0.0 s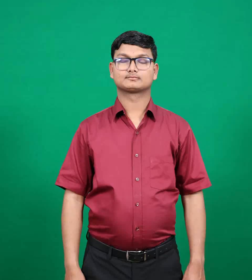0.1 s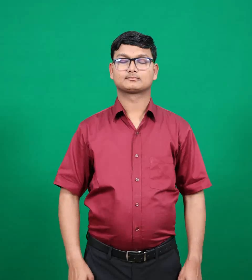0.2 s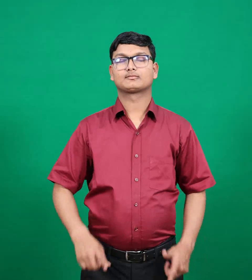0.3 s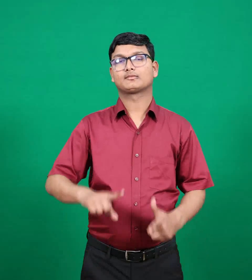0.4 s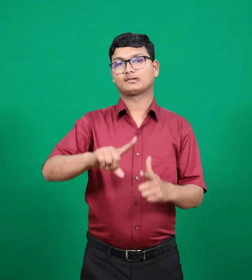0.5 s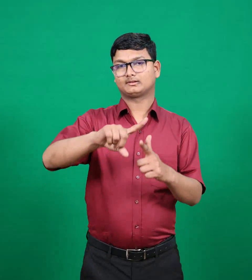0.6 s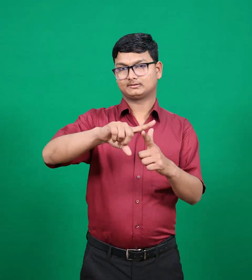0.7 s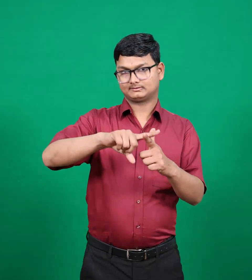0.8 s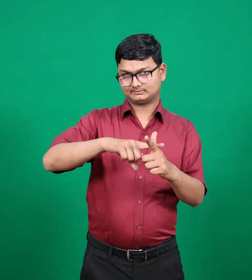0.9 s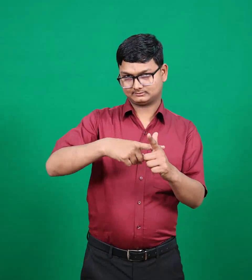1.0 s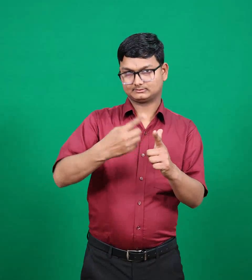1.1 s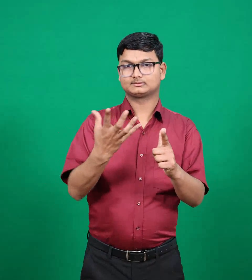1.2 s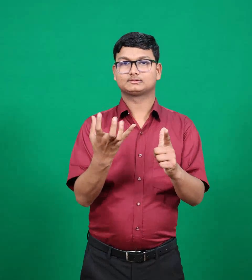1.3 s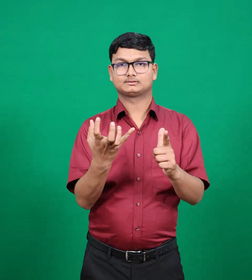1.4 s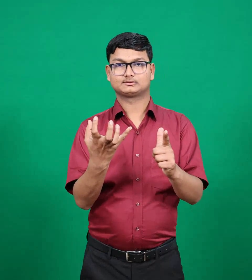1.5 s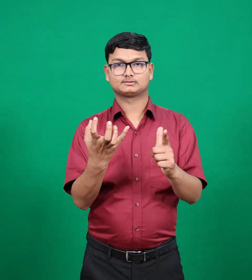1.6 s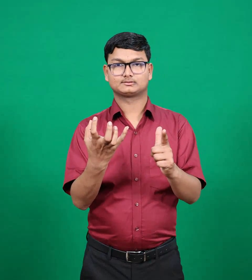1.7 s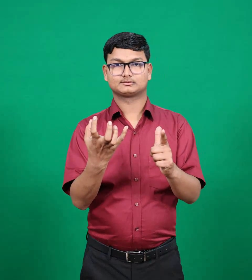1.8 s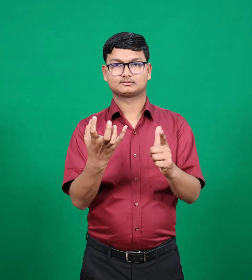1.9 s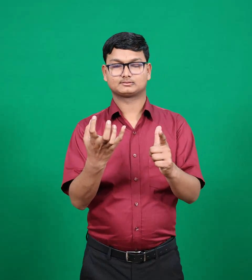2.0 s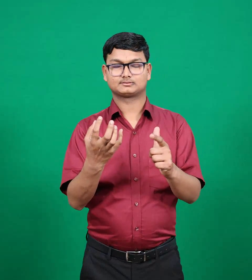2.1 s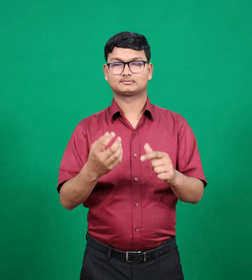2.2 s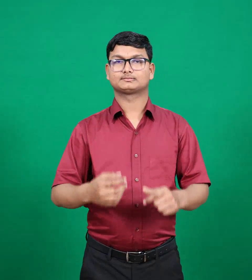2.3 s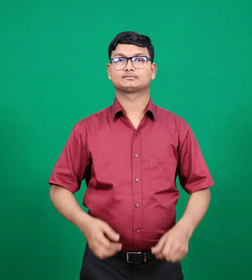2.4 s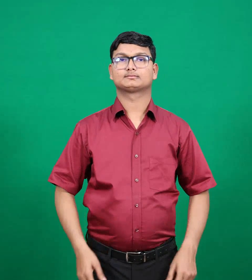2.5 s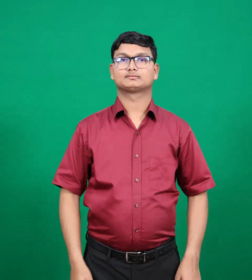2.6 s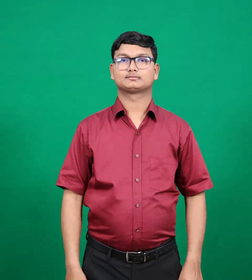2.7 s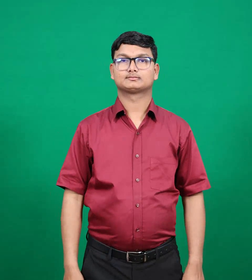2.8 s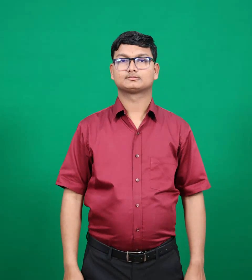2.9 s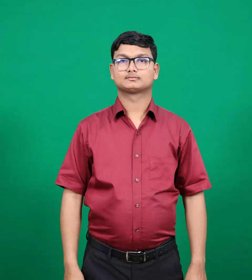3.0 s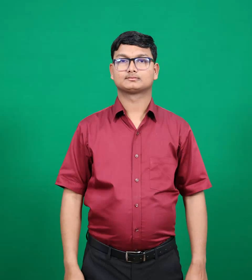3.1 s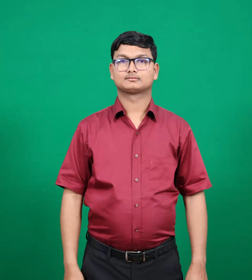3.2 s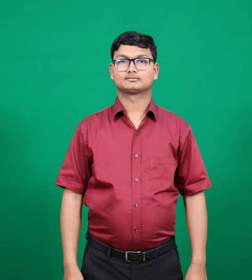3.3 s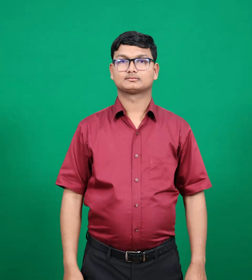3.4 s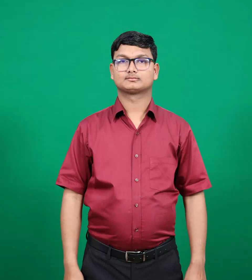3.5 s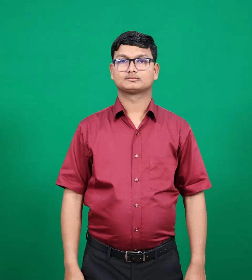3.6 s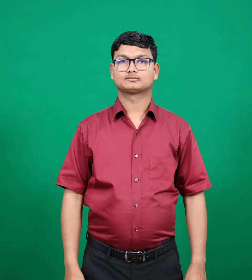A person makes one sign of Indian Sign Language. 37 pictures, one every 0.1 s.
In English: jabesh
